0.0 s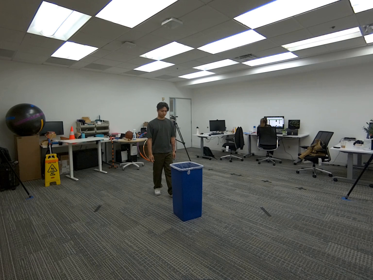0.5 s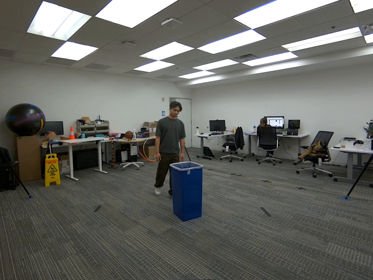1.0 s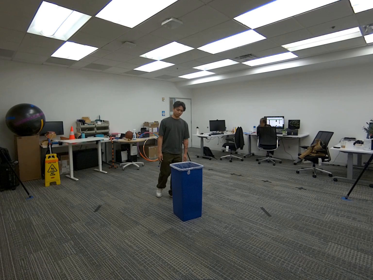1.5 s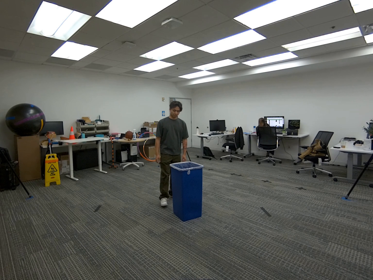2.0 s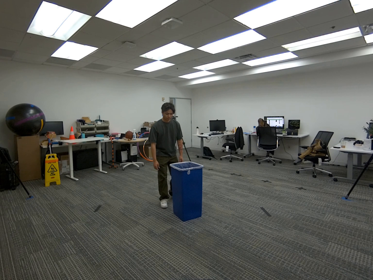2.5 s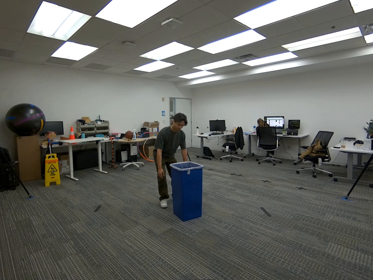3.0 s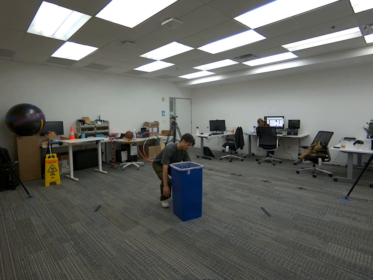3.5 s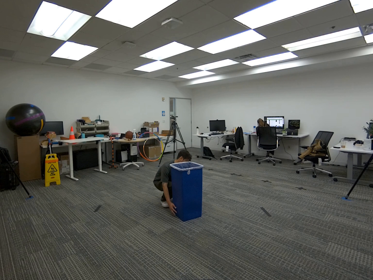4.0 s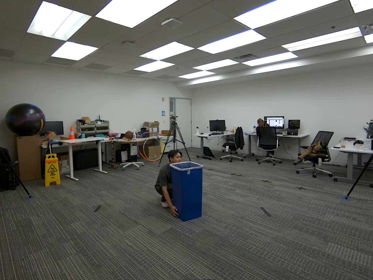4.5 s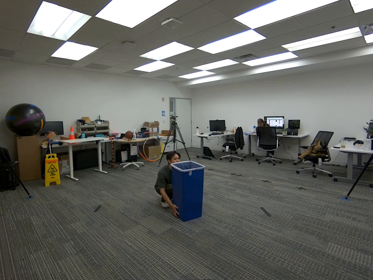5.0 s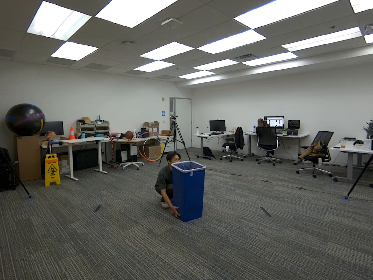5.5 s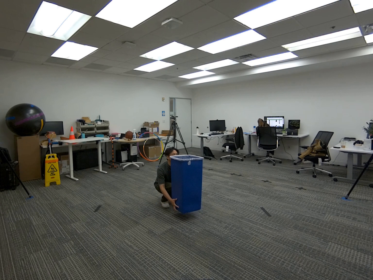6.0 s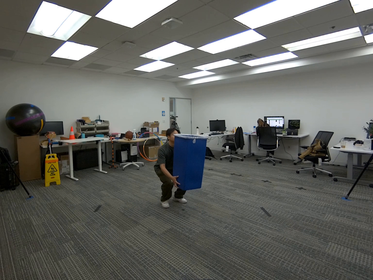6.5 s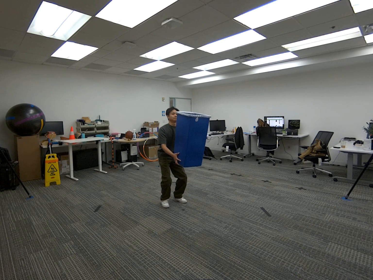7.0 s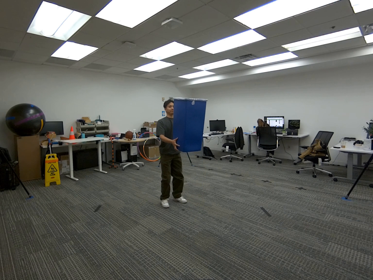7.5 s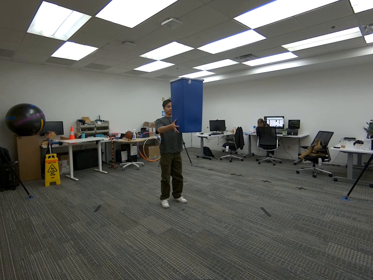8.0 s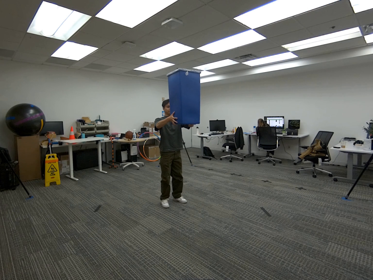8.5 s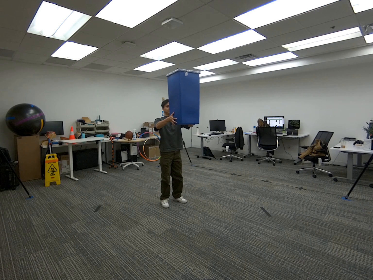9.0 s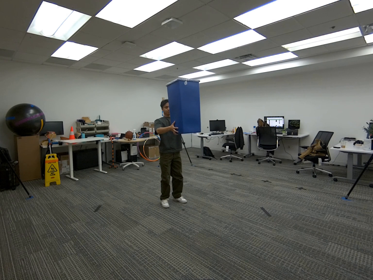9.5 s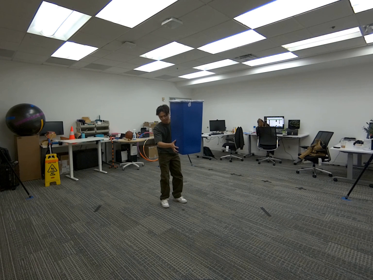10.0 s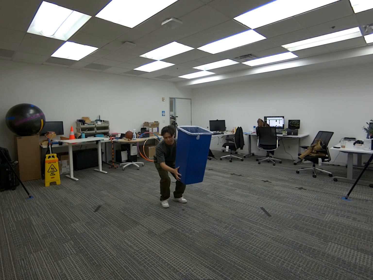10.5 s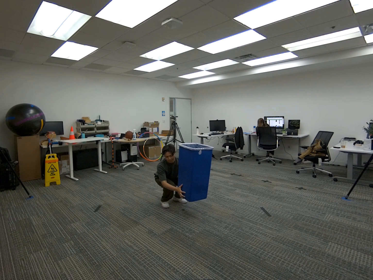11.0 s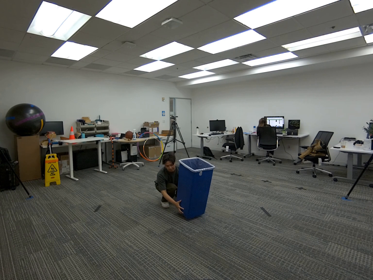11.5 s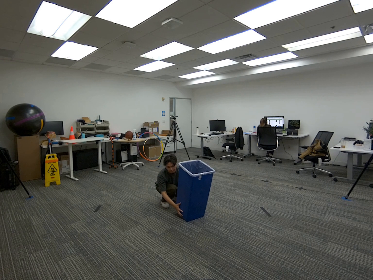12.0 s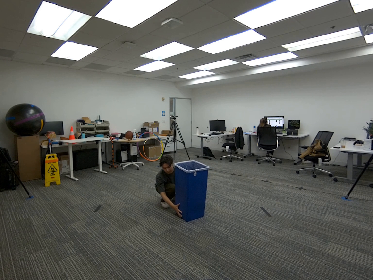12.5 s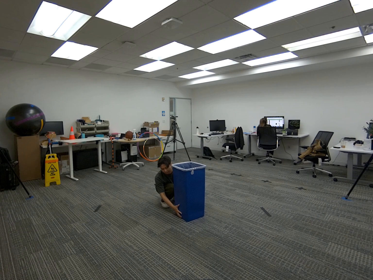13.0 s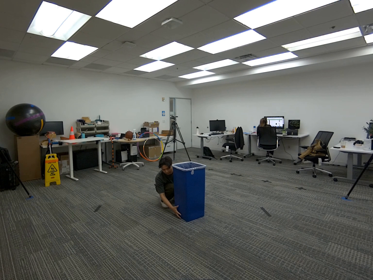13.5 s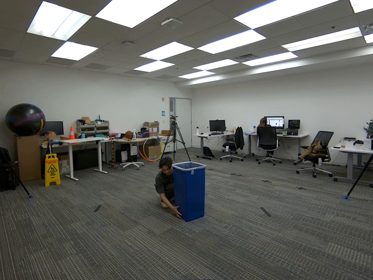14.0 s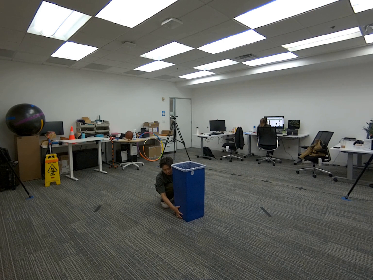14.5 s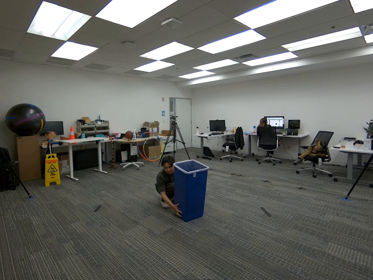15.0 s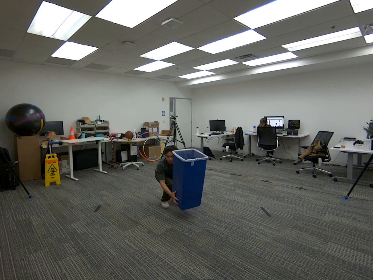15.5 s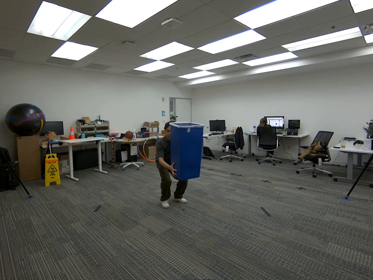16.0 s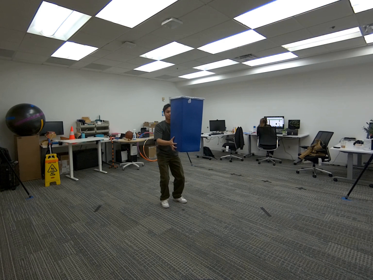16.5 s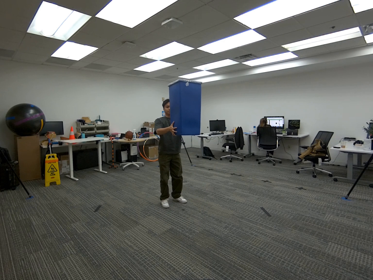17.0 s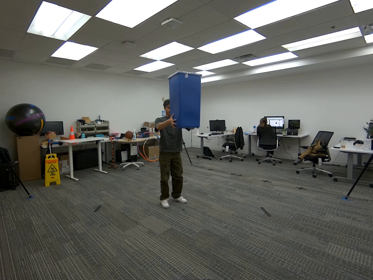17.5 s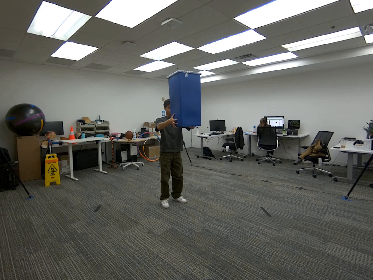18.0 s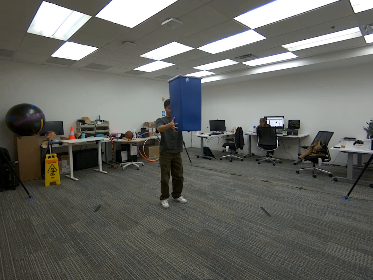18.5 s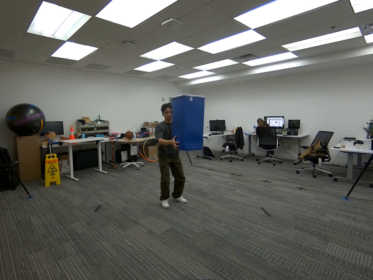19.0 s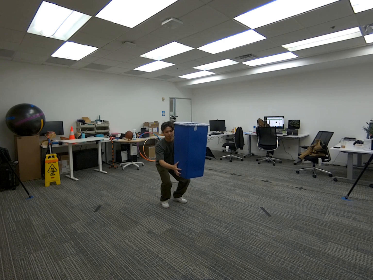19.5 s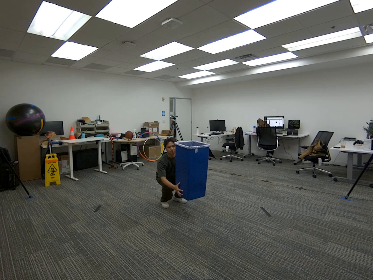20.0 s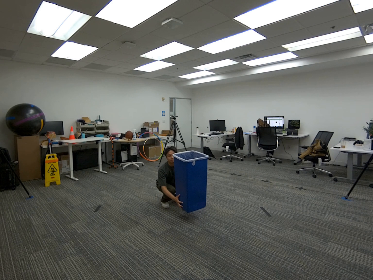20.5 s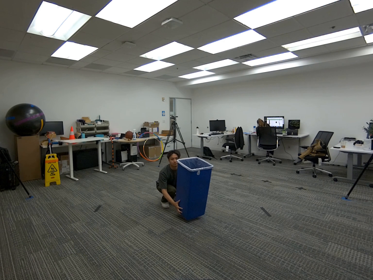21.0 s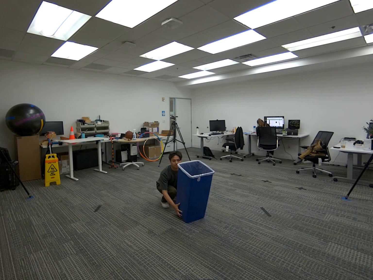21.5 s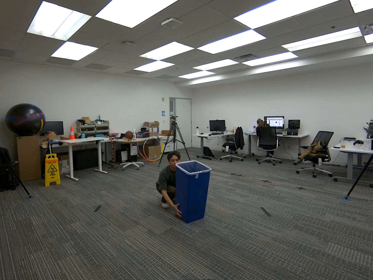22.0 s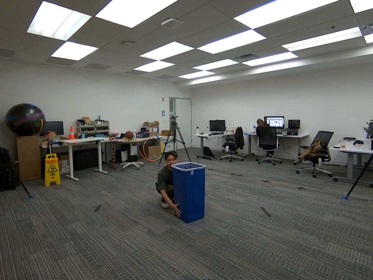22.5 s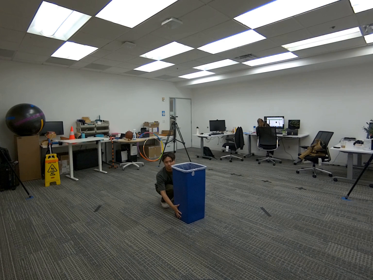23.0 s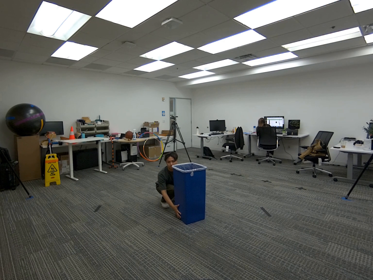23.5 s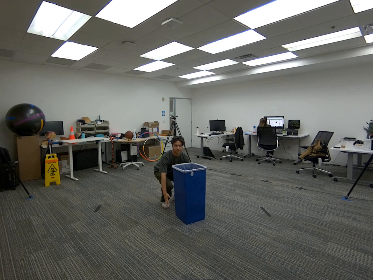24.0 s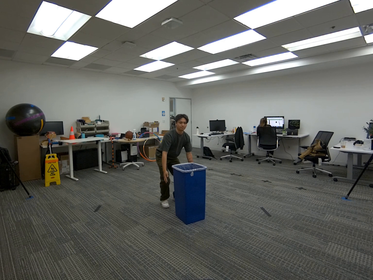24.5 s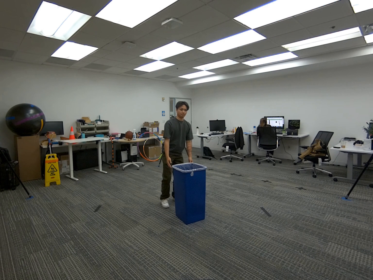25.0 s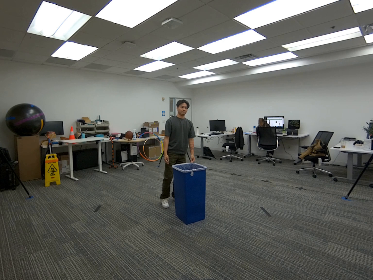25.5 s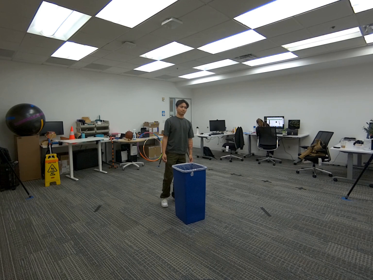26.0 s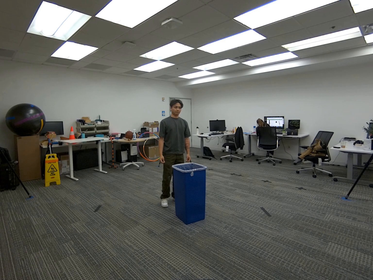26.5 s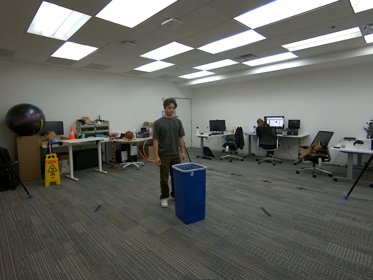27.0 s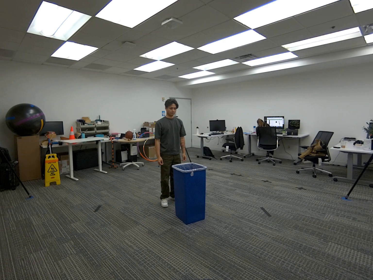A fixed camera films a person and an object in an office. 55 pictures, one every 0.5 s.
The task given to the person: Pick up trash can from the bottom of the container, walk within the bounding area and place on the floor.
